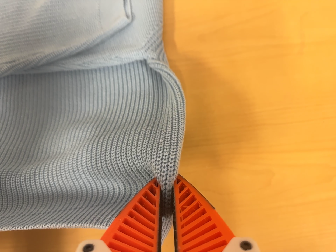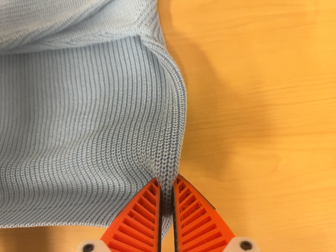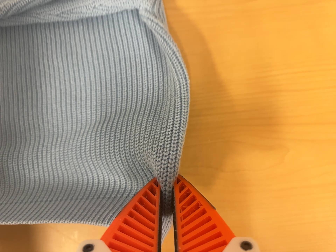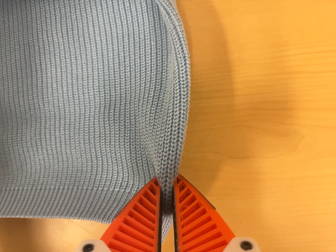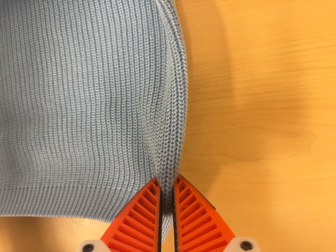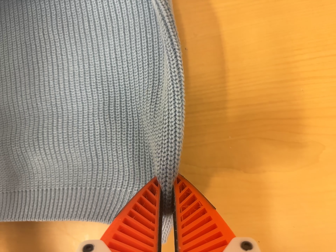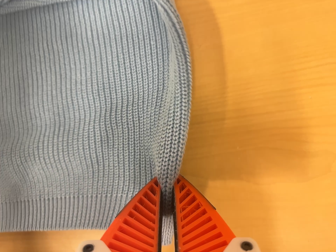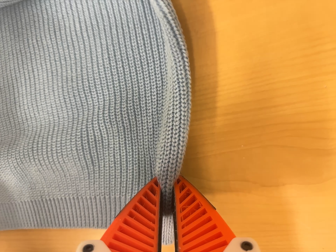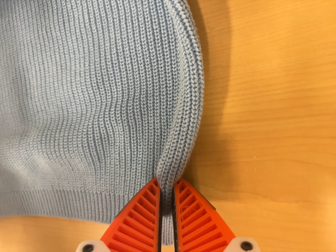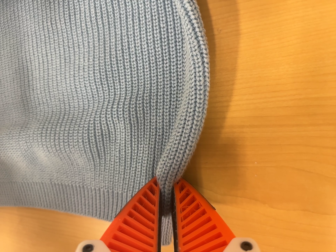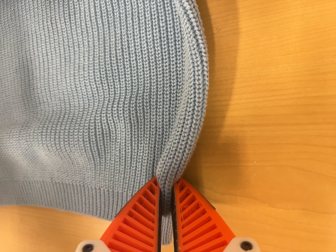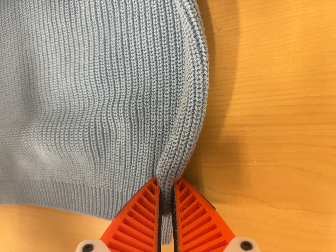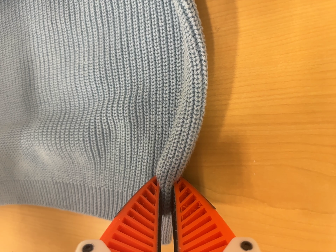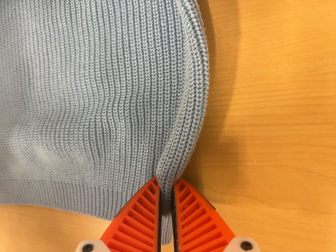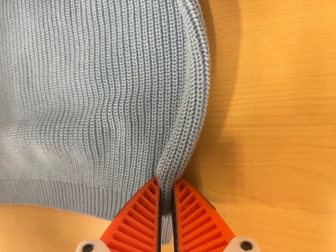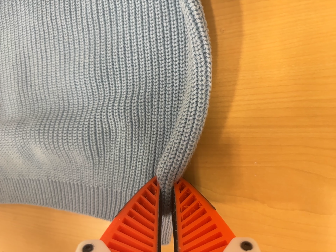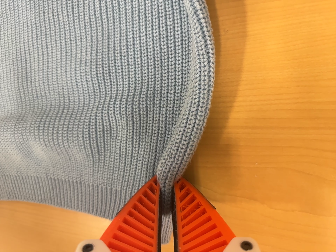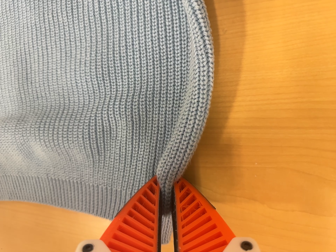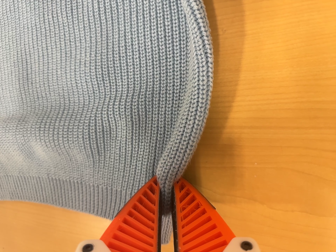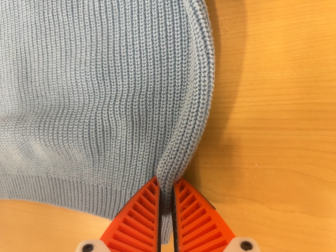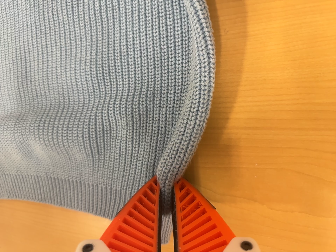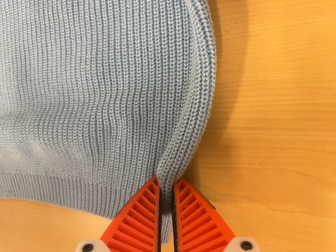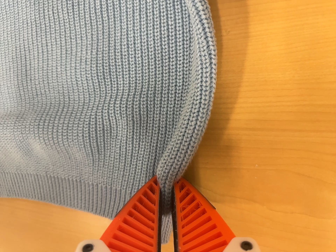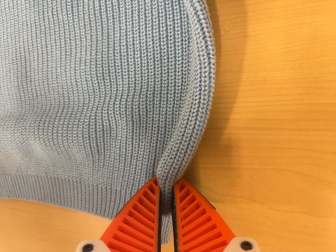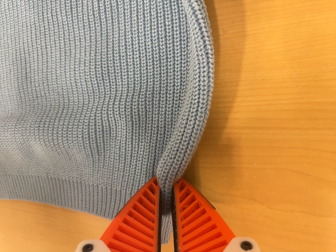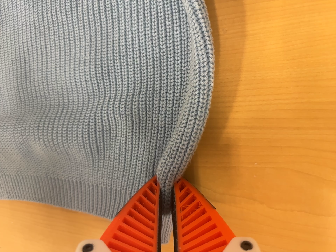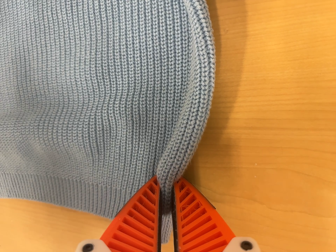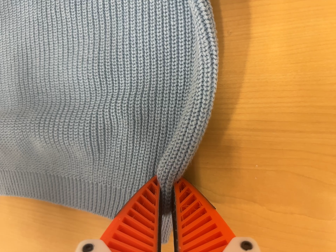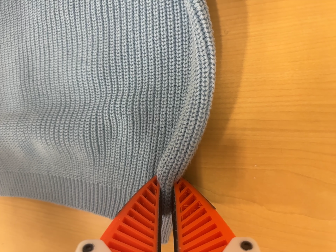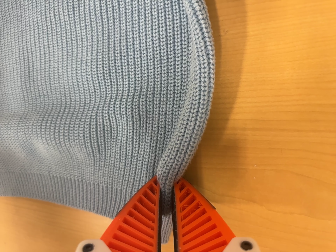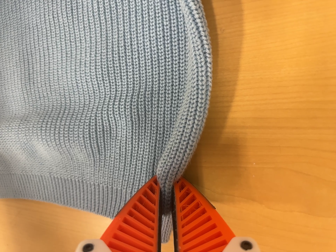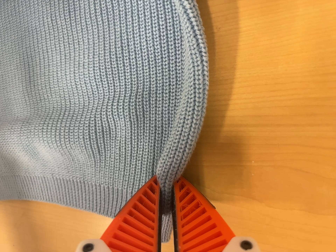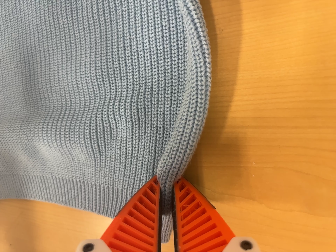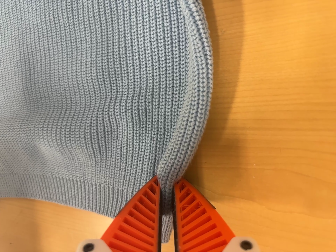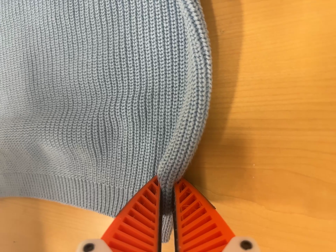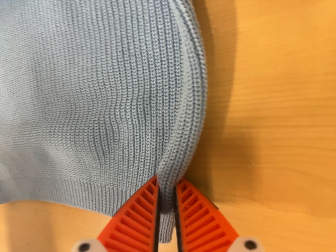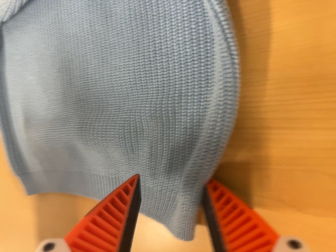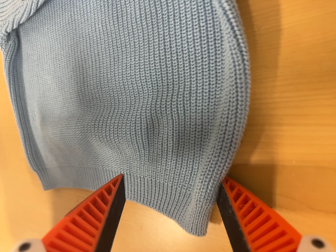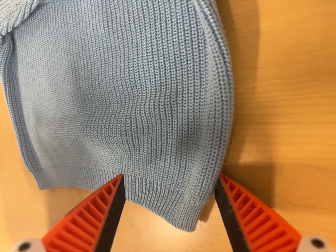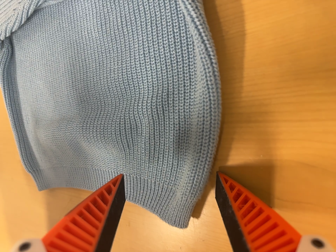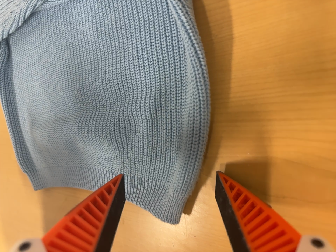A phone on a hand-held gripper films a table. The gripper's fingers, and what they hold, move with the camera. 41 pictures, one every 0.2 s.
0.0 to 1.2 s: The camera travels forward, about 9 cm, so what stands in front looms larger. Its aim tips toward the bottom of its view by about 10 degrees, and the scene shifts upward.
1.2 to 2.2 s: The camera's aim tips toward the bottom of its view by about 10 degrees.
2.2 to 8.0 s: The scene slides to the right, as the camera pans about 10 degrees to its left.
The film runs backward here.
